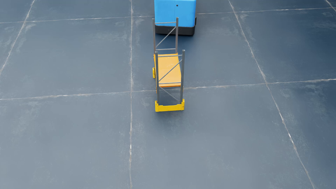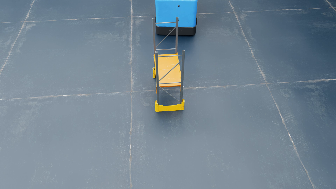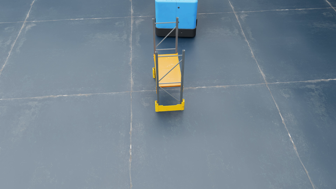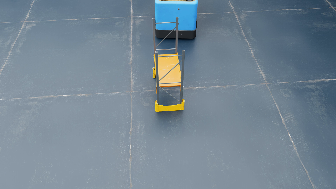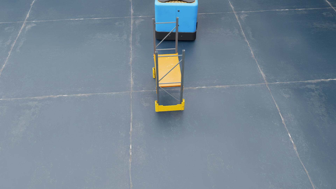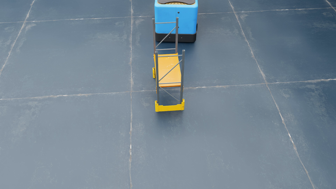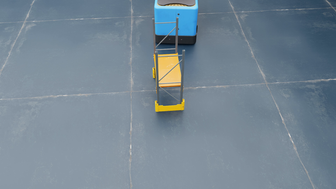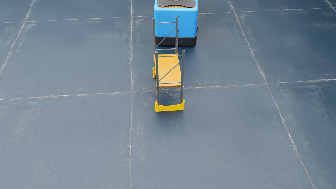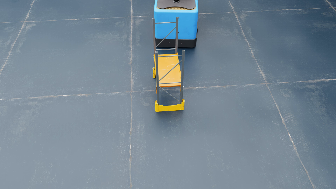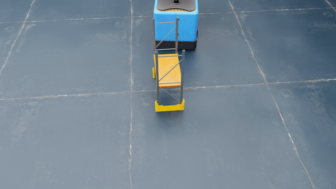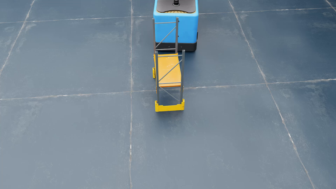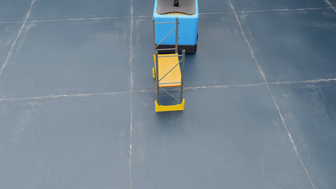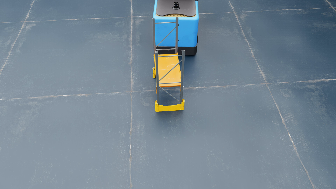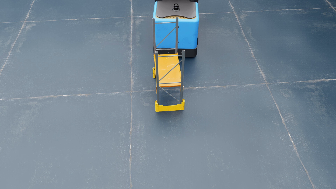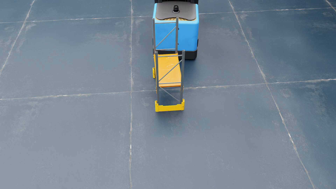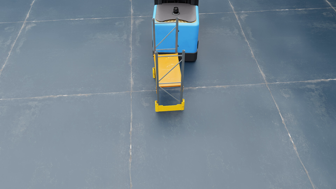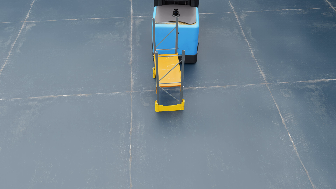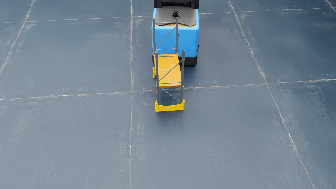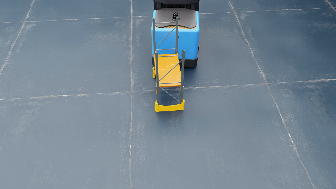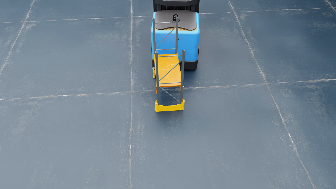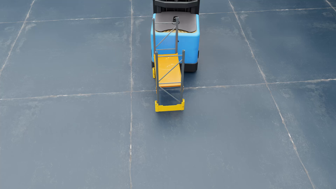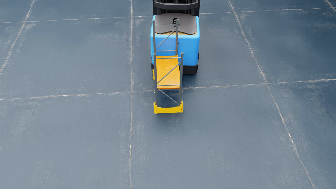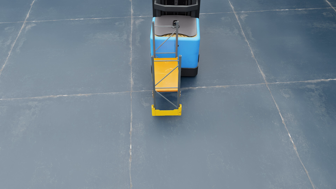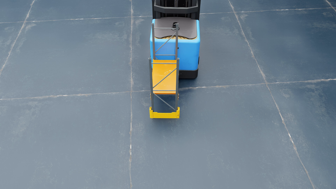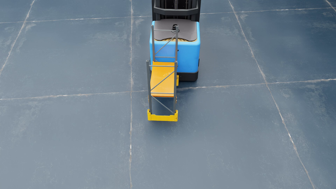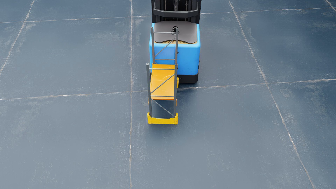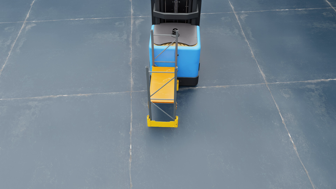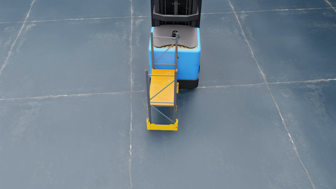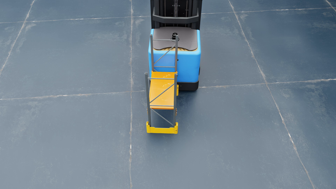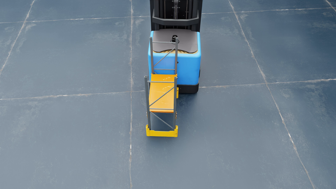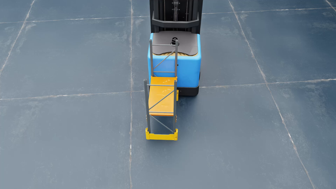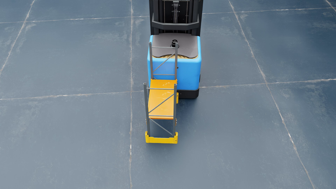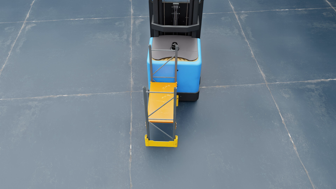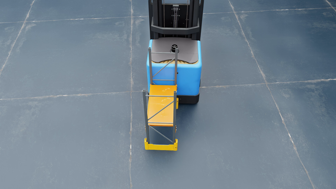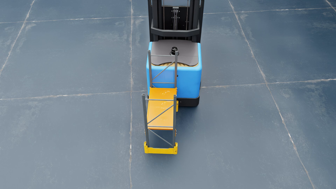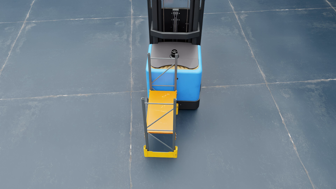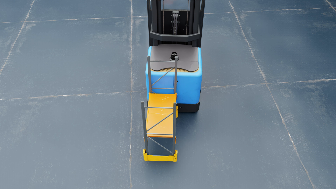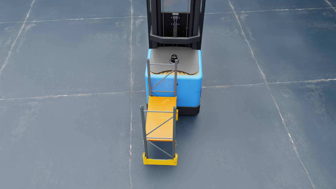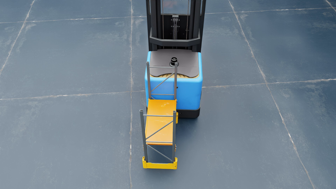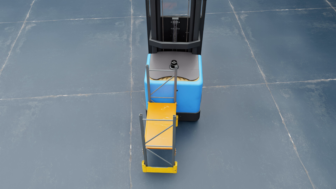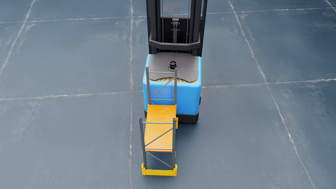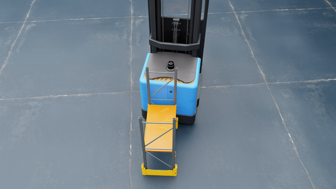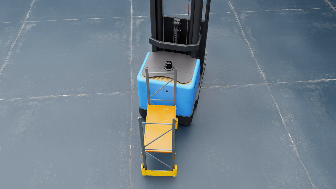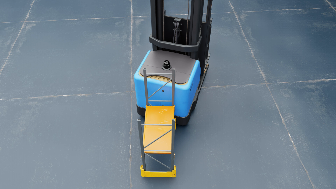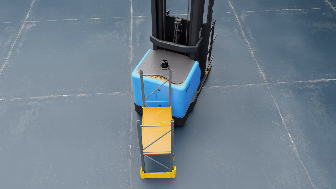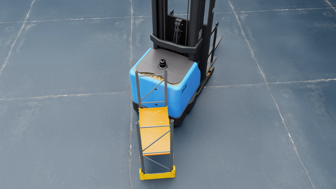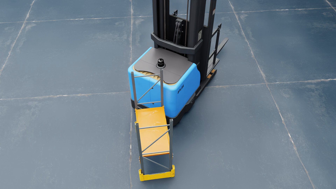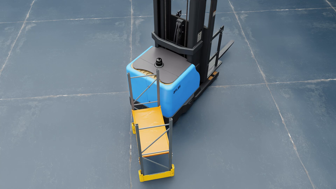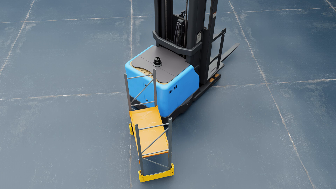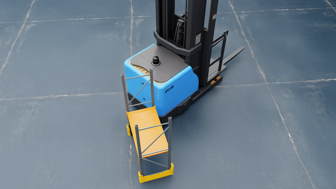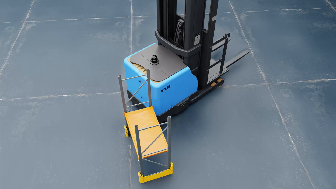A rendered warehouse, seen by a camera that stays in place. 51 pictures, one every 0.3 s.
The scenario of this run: A forklift runs into an object in its way.
